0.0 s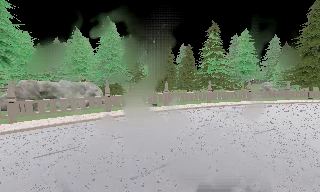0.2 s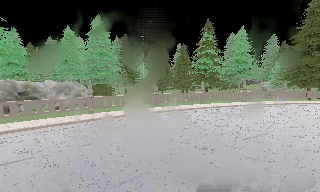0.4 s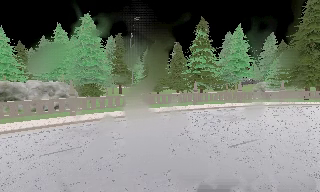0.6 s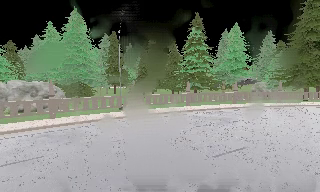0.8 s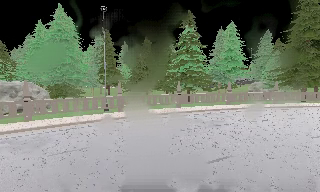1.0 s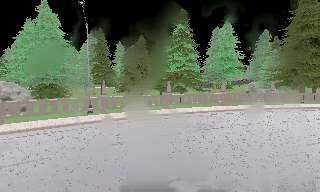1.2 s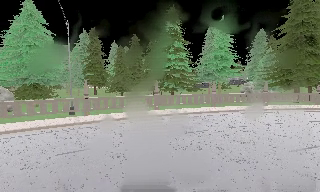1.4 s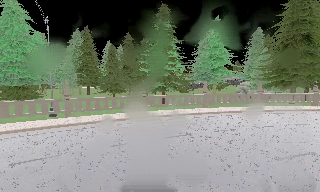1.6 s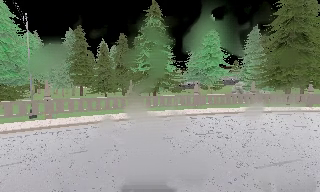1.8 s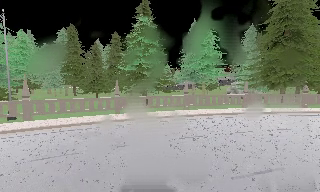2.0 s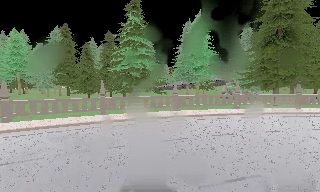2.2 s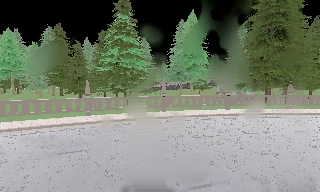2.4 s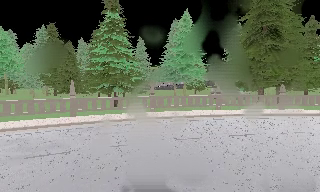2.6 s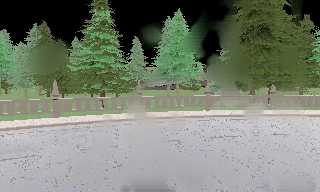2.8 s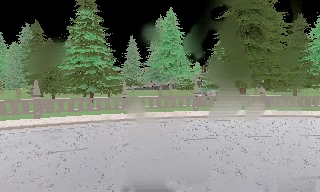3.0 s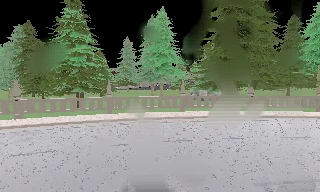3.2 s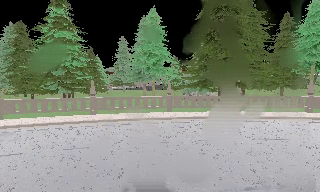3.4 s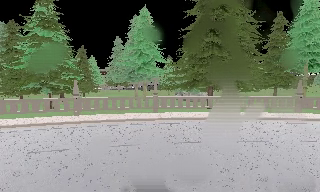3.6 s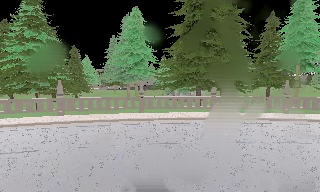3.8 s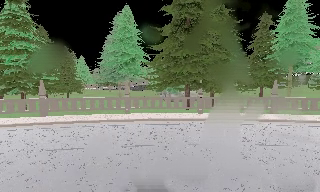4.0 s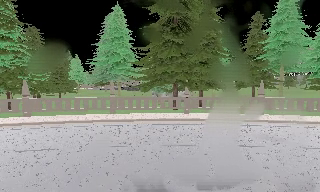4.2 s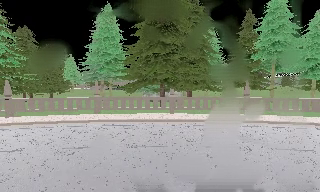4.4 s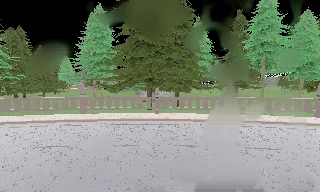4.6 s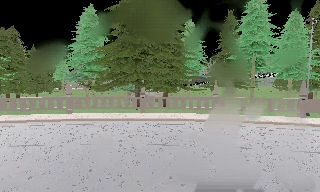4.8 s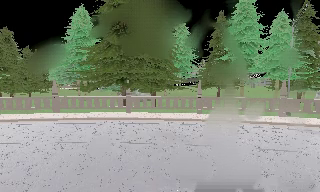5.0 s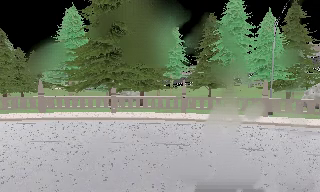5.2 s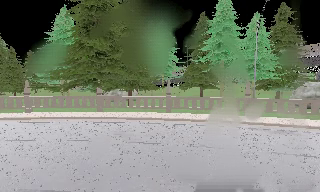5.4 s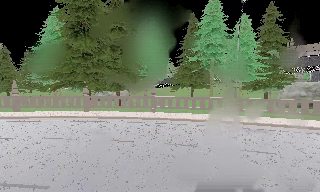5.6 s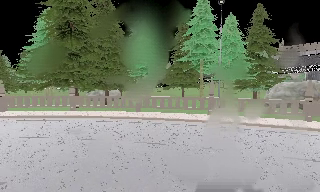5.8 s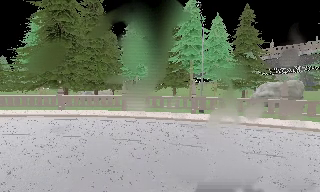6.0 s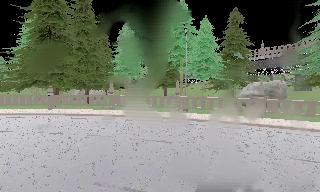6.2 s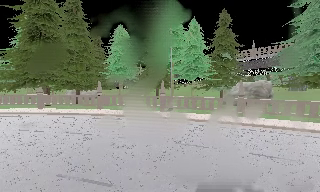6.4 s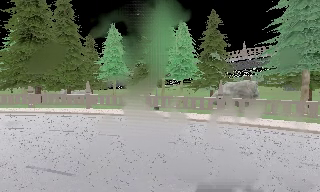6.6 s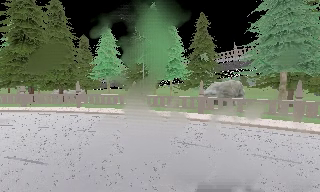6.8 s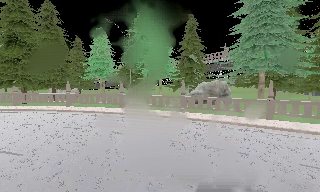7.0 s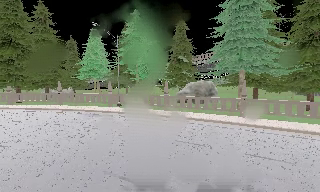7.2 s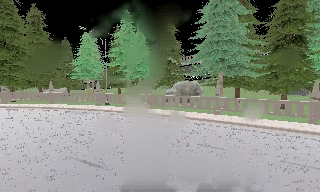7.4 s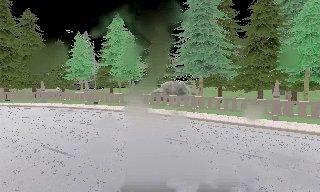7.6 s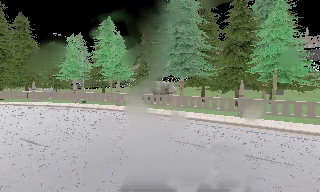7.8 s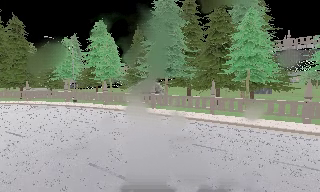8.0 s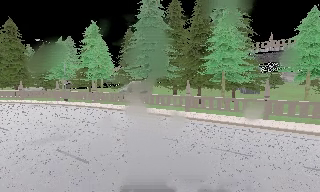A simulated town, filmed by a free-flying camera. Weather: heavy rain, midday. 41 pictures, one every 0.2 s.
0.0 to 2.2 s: The camera travels to its right and forward, about 14 m, so close, fixed things drift to the left.
2.2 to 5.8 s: The camera travels to its right, about 20 m, so close, fixed things drift to the left.
5.8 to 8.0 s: The camera travels to its right and backward, about 19 m, so close, fixed things drift to the left.
The film runs forward here.
